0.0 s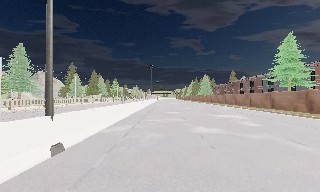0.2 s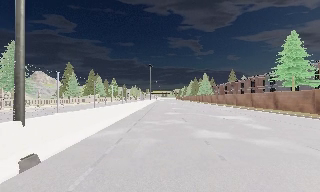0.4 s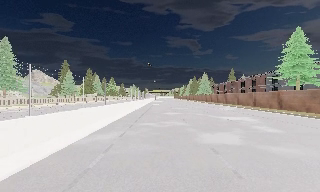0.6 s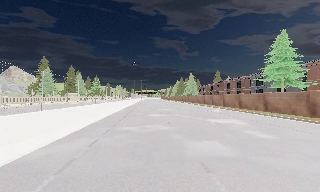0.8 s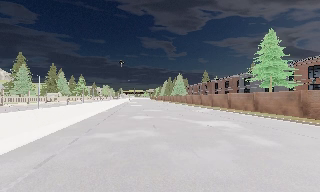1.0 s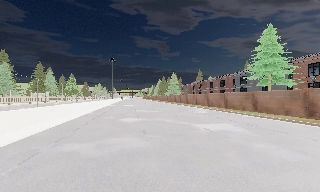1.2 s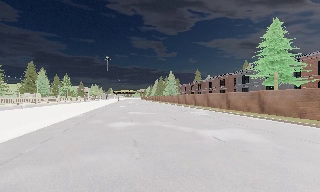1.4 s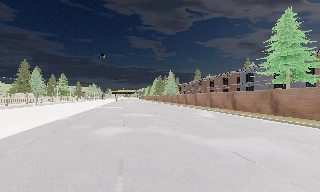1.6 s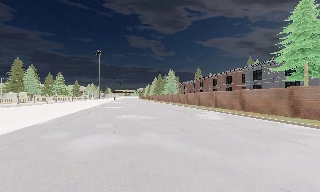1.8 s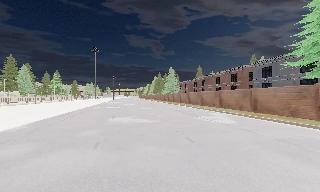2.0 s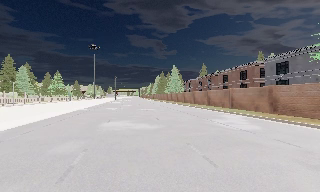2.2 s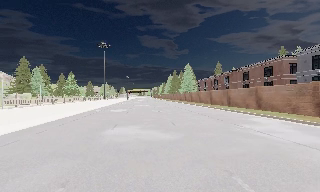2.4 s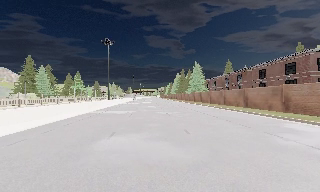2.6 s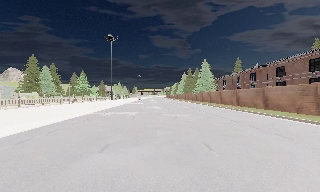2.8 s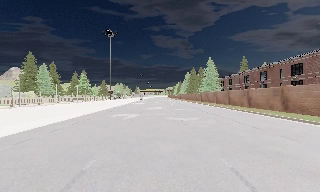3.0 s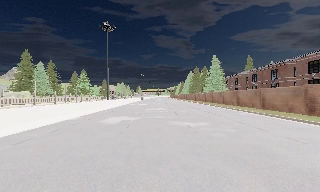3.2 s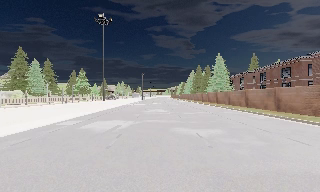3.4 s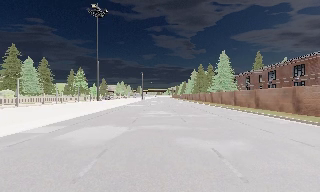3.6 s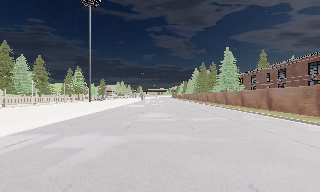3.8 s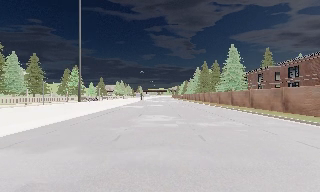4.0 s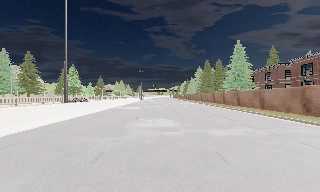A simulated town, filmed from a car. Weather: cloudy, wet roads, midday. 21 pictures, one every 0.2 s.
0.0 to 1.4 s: The camera pans to its right, which is clockwise from overhead, by about 15 degrees. It travels forward, about 10 m, so what stands in front looms larger. It gains speed.
1.4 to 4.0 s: The scene slides to the right, as the camera pans about 10 degrees to its left. It travels forward, about 30 m, so what stands in front looms larger.
The film runs forward here.
